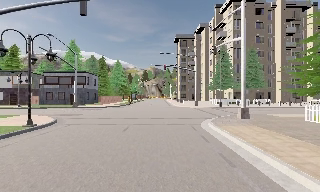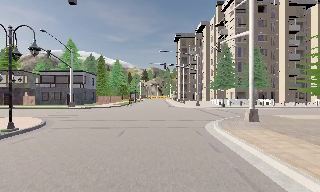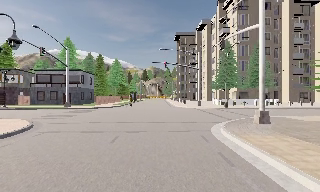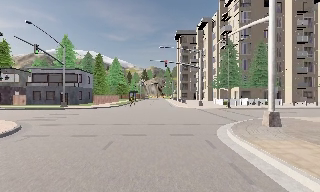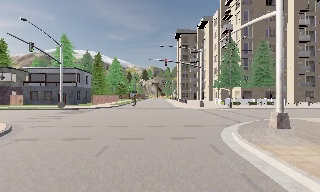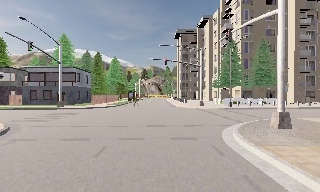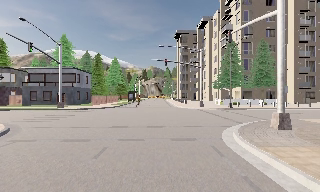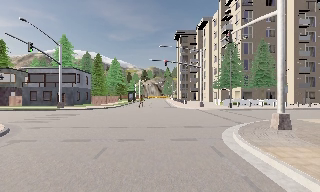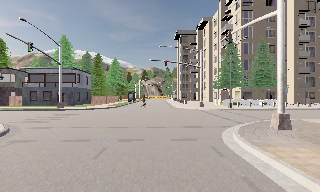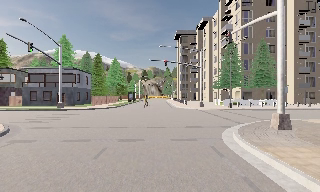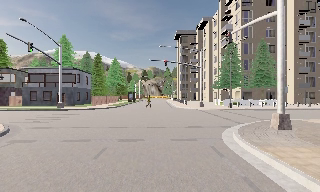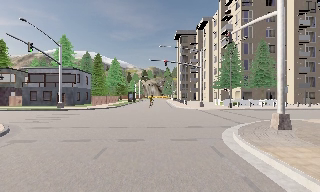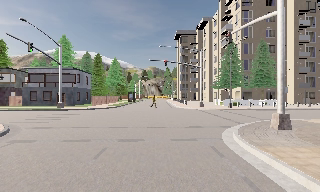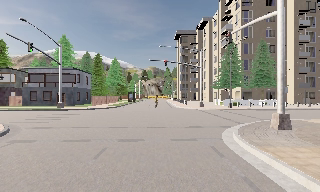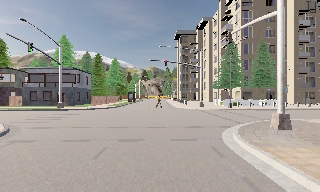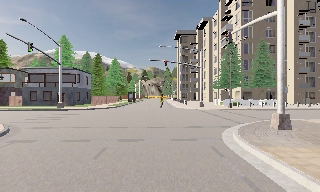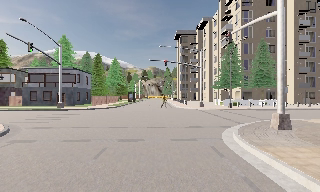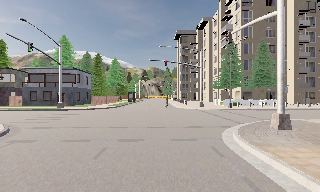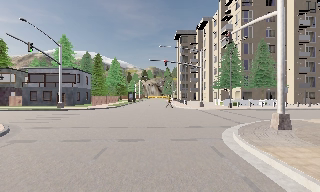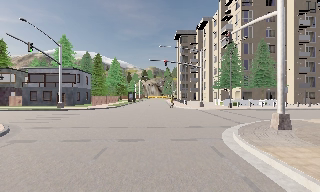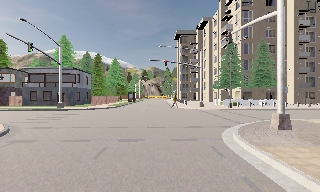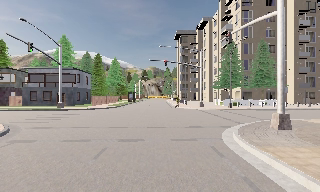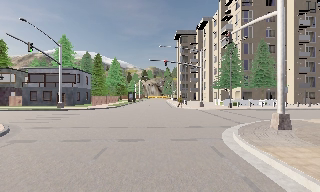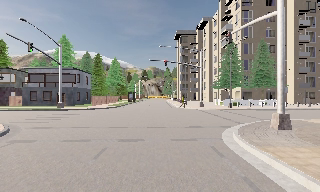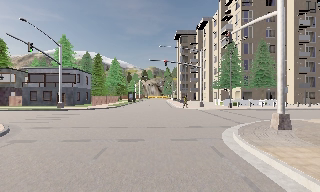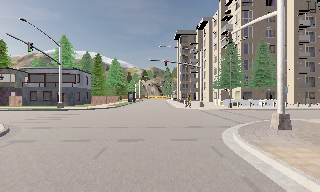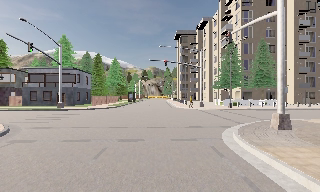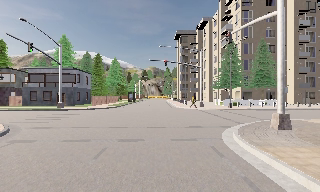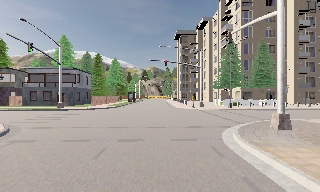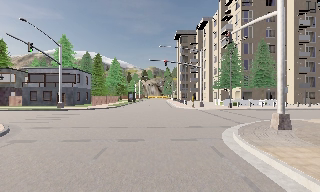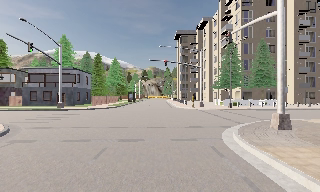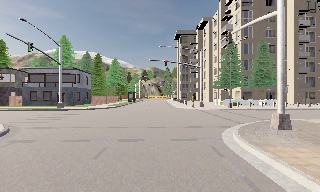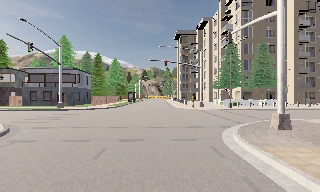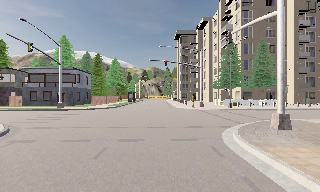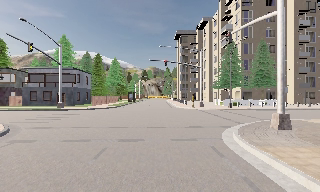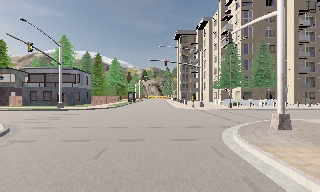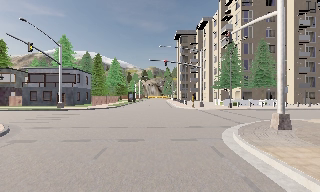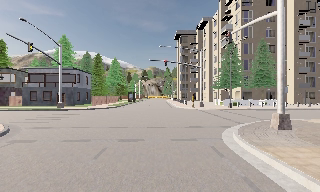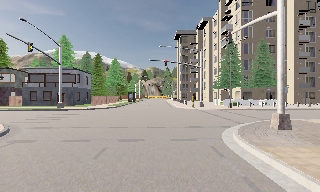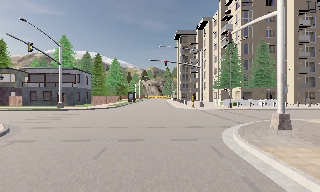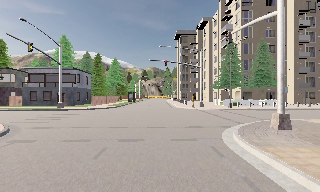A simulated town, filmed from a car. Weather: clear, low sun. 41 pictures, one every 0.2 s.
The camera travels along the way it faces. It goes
forward.
0.0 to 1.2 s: The camera travels forward, about 3.5 m, so what stands in front looms larger. It loses speed.
1.2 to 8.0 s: The camera keeps its place and its aim.
The film runs forward here.
